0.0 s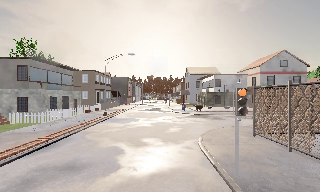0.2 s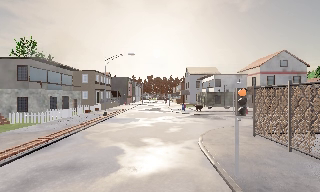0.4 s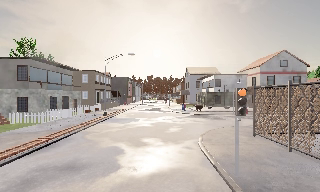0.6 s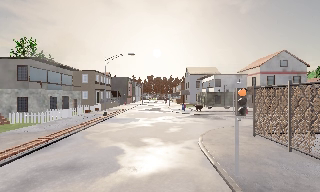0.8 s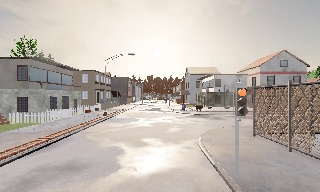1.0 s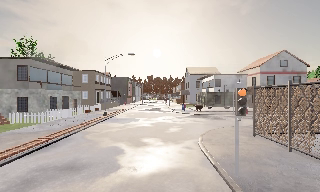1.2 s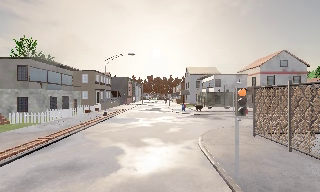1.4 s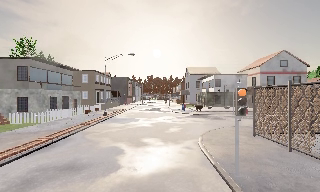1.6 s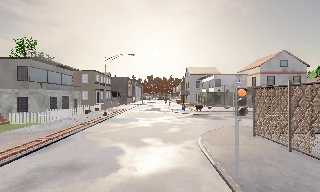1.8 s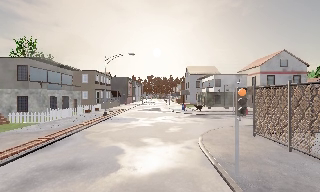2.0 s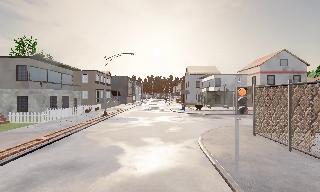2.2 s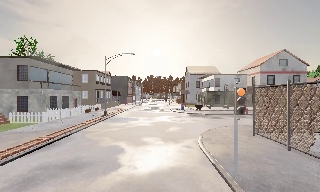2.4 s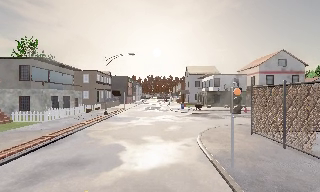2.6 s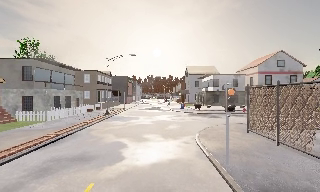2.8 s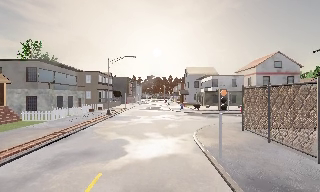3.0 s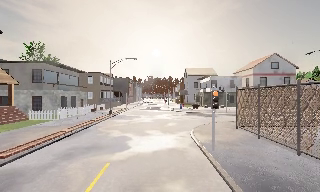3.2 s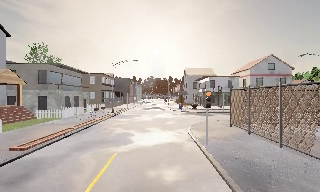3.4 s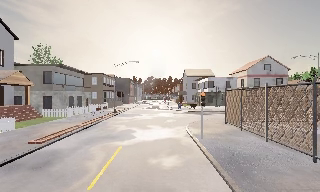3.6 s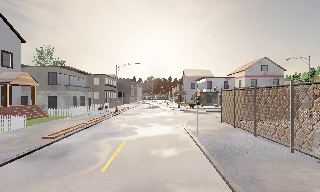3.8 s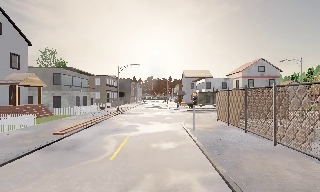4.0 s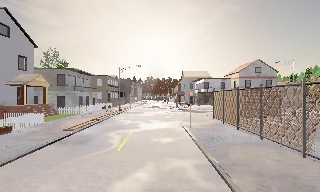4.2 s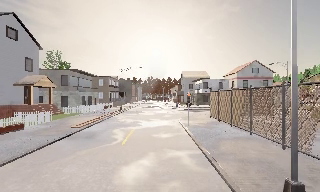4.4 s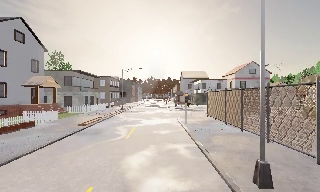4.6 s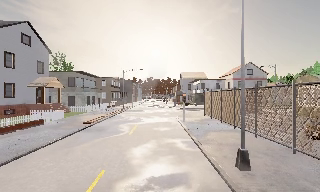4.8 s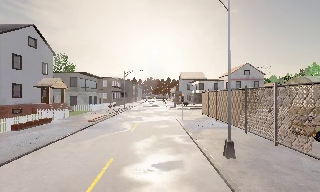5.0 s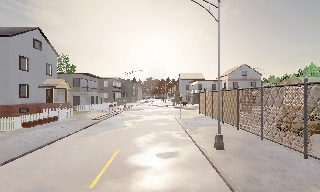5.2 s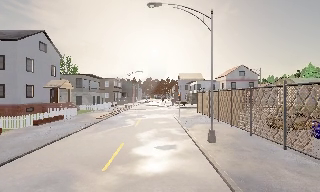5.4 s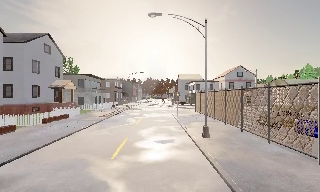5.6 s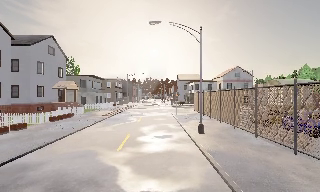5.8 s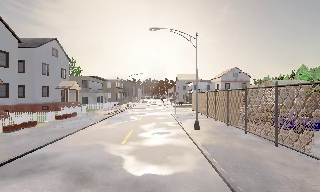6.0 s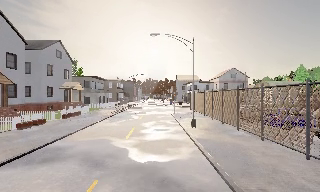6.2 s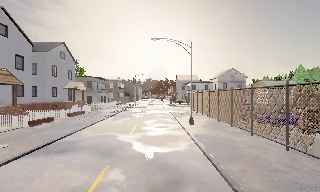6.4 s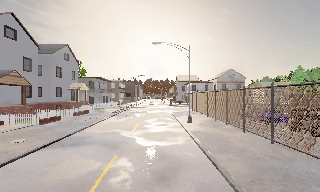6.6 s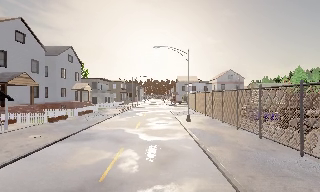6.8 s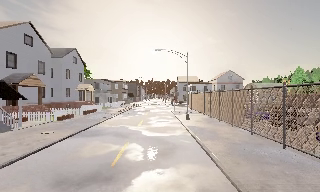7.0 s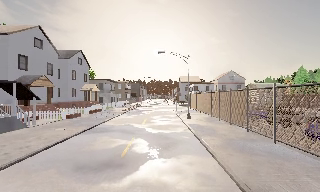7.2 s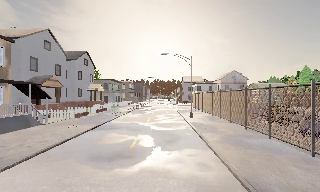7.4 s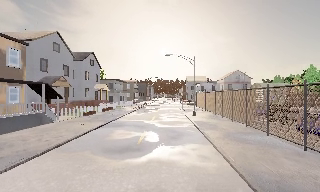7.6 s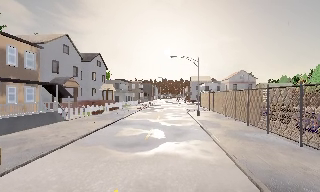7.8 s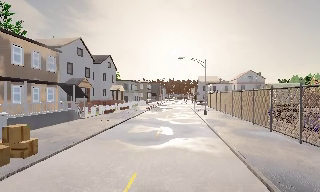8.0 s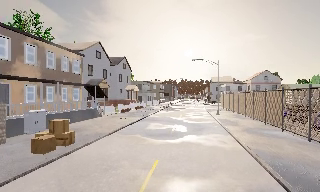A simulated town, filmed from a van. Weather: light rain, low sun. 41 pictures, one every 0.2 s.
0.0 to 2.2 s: The camera keeps its place and its aim.
2.2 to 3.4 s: The camera travels backward, about 4.5 m, so what stands in front gets smaller. It gains speed.
3.4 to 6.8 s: The camera travels backward, about 18 m, so what stands in front gets smaller.
6.8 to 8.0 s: The camera swings to its left by about 10 degrees, and the scene slides to the right. It travels backward, about 5 m, so what stands in front gets smaller.
The film runs backward here.
